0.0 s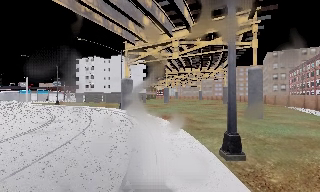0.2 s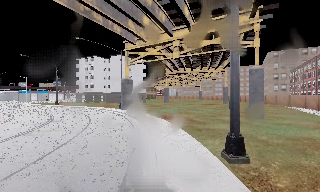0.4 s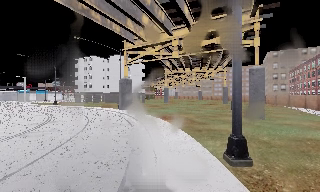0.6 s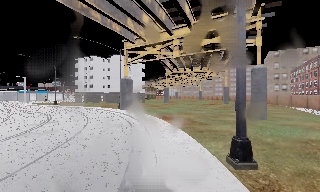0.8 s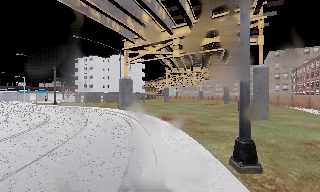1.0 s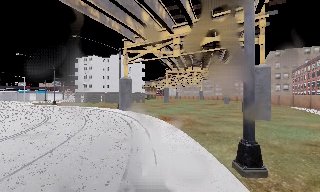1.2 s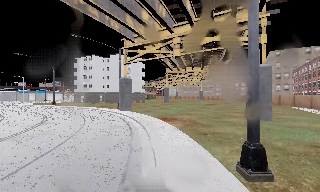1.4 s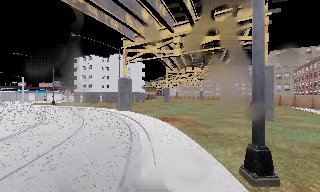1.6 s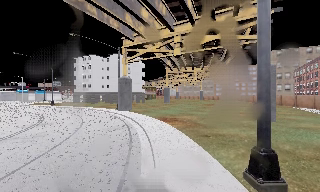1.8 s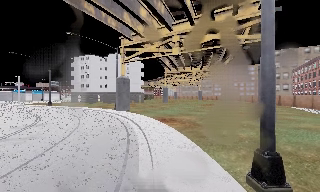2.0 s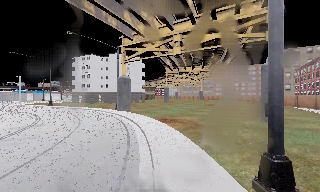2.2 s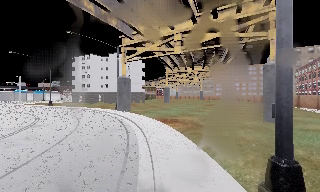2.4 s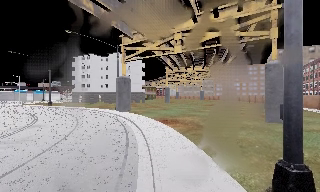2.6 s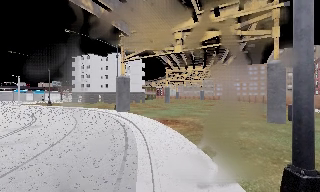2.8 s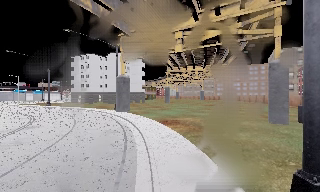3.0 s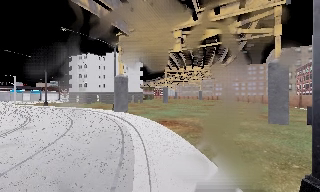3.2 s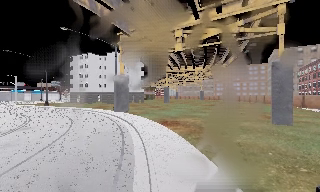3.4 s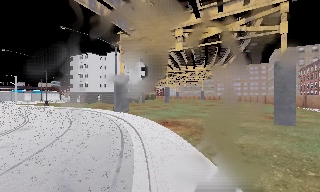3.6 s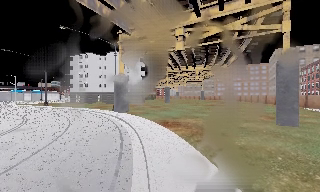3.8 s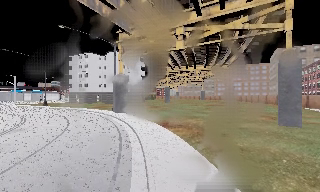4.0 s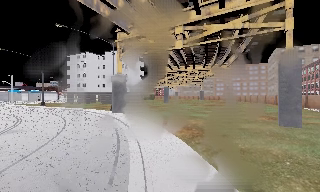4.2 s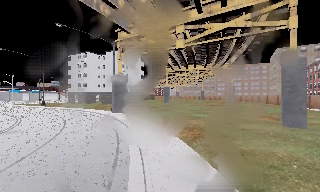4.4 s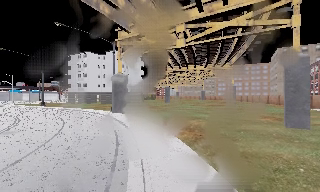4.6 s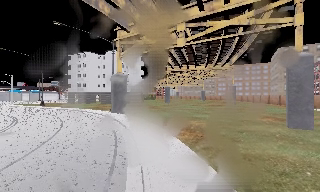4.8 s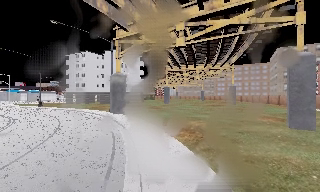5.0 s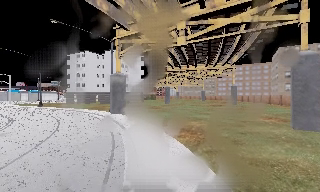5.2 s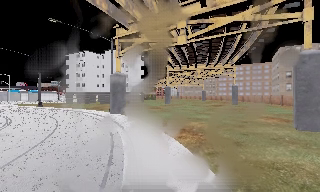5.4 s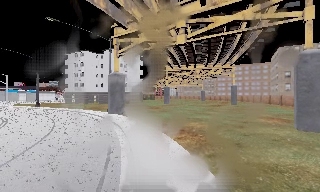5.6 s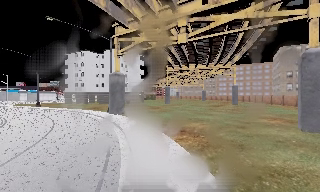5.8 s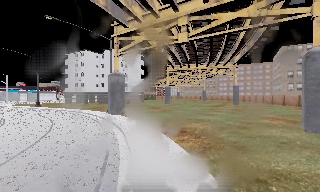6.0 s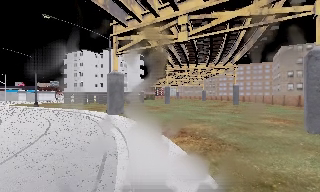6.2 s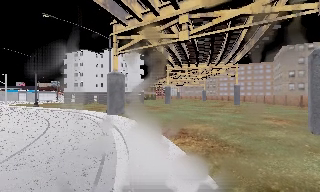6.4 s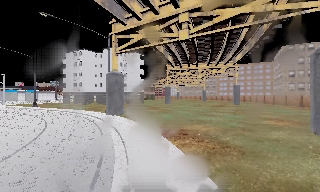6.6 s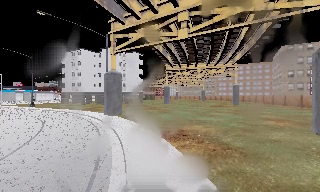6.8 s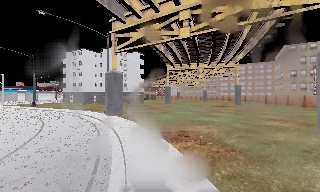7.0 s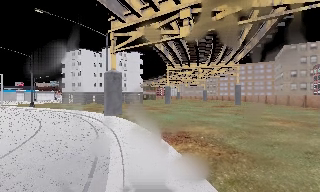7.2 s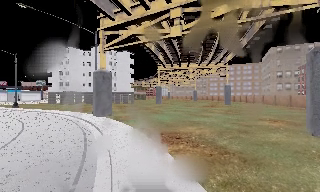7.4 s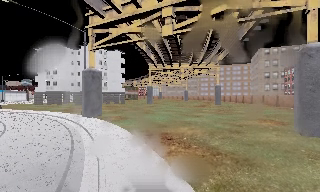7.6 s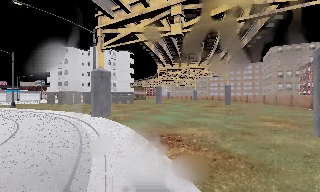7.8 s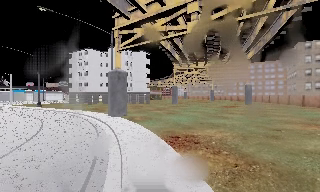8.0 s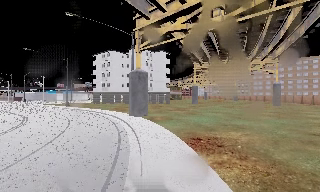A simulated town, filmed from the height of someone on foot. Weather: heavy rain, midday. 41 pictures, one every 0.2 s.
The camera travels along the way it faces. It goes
forward.
0.0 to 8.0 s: The camera travels forward, about 9 m, so what stands in front looms larger.
The film runs forward here.
